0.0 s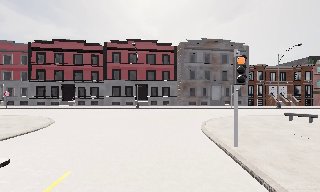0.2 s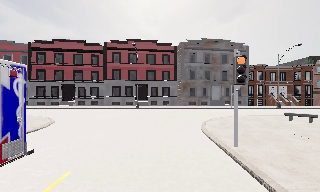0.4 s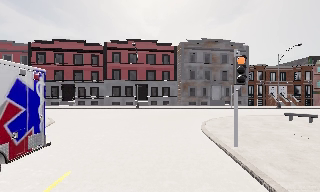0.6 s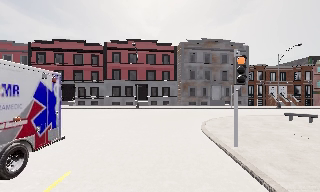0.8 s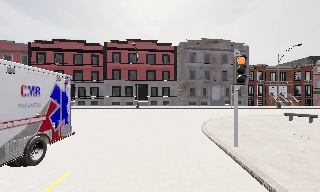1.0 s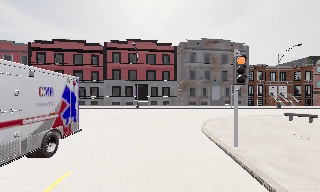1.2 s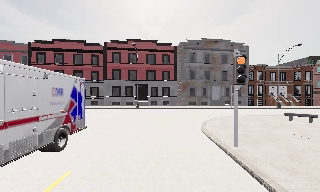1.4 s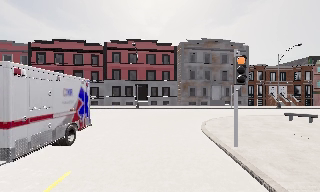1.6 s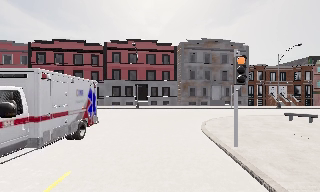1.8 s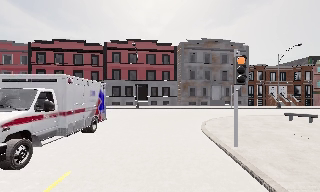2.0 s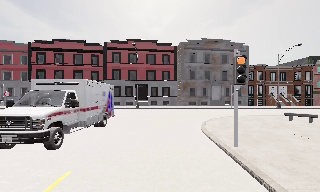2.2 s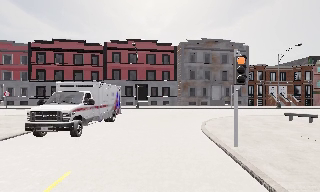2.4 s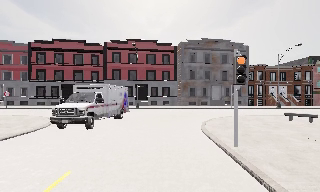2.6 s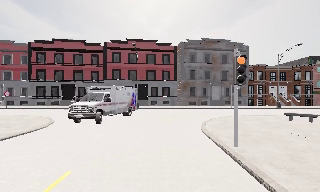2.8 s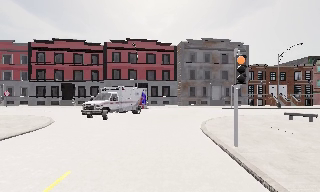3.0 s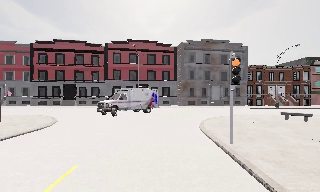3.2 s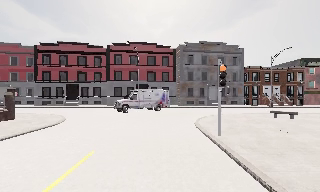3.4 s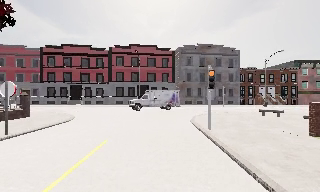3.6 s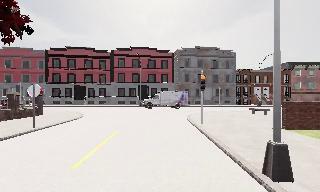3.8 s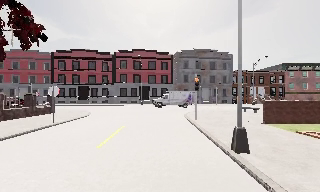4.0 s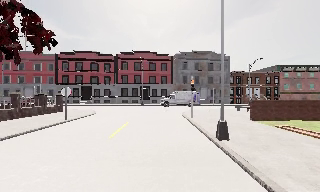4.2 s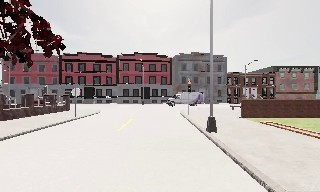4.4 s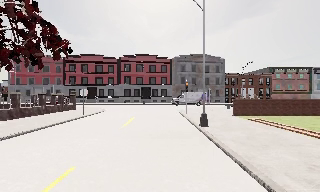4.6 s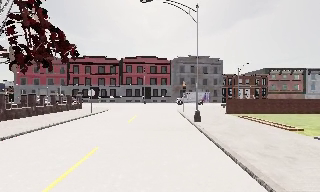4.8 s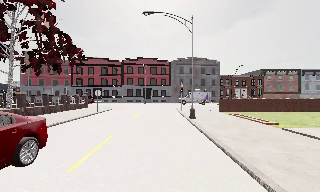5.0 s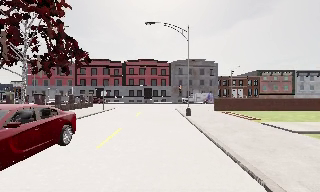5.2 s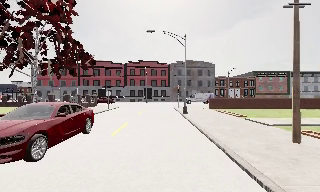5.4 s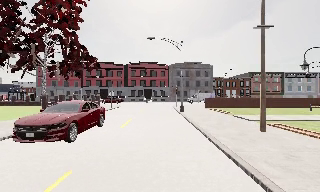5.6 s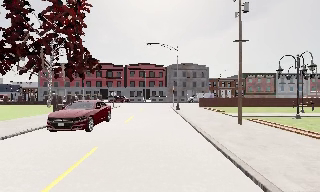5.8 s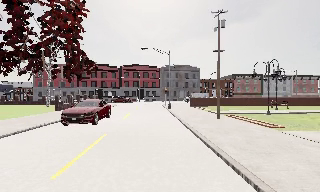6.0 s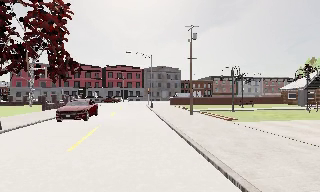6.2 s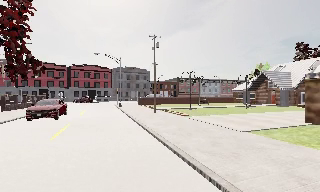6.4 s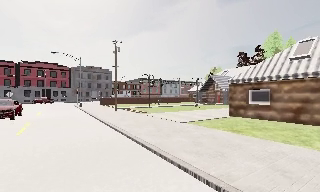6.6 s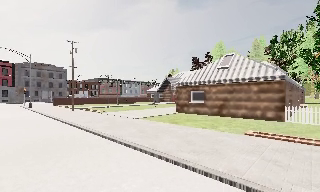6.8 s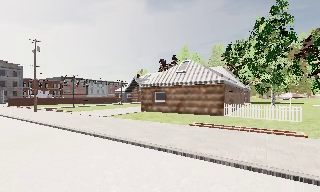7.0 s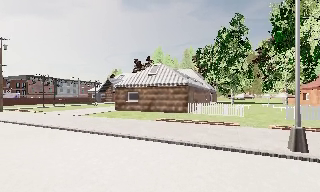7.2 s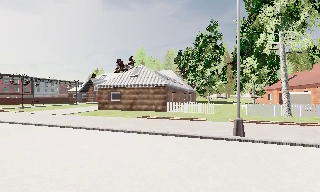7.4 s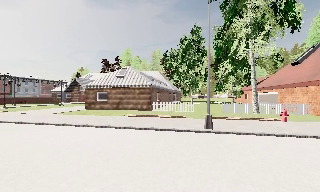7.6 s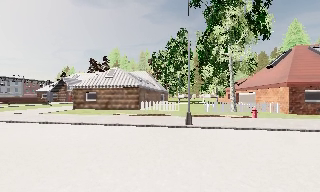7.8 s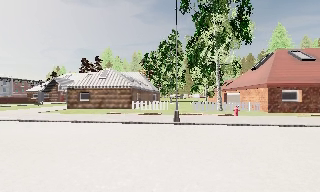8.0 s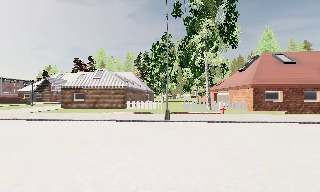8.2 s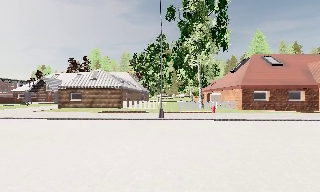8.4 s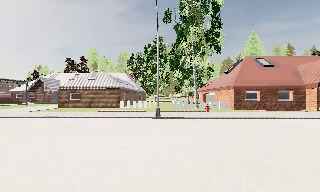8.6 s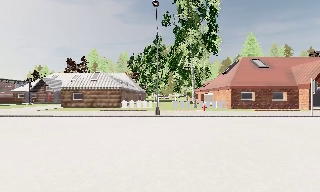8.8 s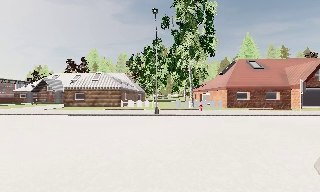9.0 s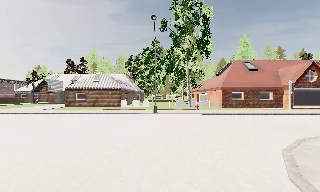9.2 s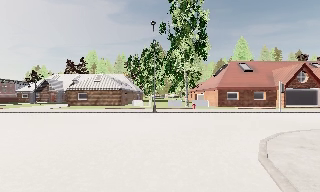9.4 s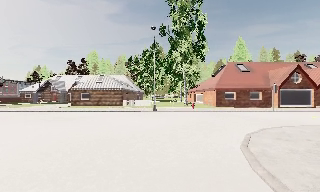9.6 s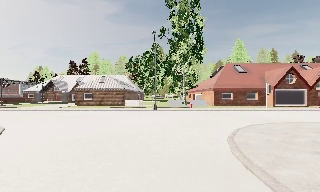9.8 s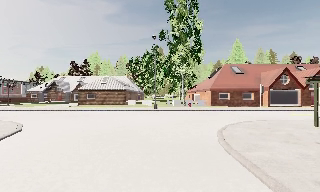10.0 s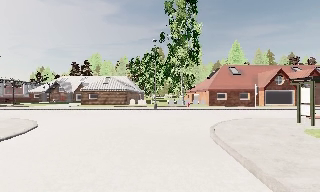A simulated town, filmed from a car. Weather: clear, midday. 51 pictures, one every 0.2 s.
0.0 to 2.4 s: The camera keeps its place and its aim.
2.4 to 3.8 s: The camera travels backward, about 6 m, so what stands in front gets smaller. It gains speed.
3.8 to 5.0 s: The camera travels backward, about 9 m, so what stands in front gets smaller.
5.0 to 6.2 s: The camera pans to its right, which is clockwise from overhead, by about 20 degrees. It travels backward, about 11 m, so what stands in front gets smaller.
6.2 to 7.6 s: The camera pans to its right, which is clockwise from overhead, by about 60 degrees. It travels backward, about 11 m. It loses speed.
7.6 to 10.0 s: The camera travels backward, about 11 m, so what stands in front gets smaller.
The film runs backward here.
